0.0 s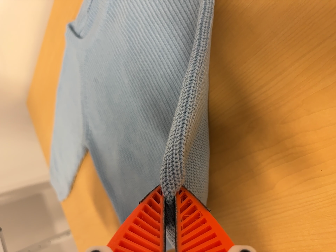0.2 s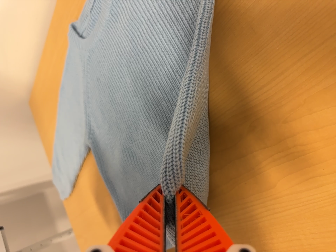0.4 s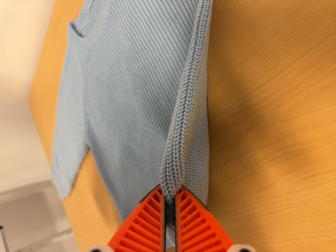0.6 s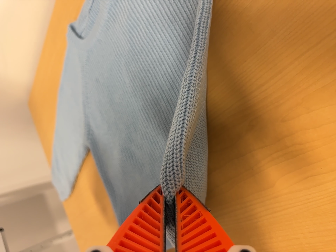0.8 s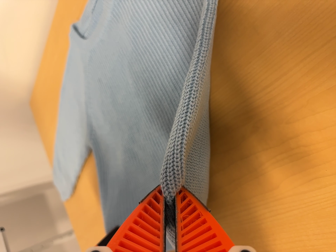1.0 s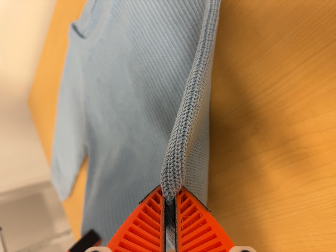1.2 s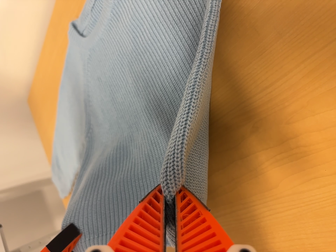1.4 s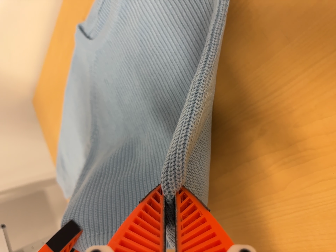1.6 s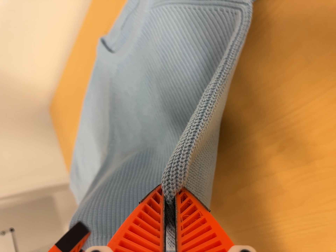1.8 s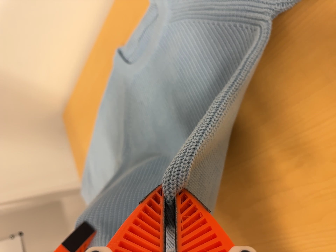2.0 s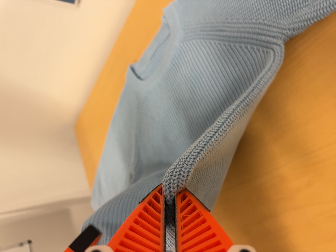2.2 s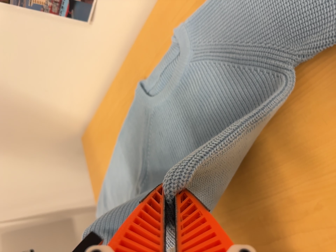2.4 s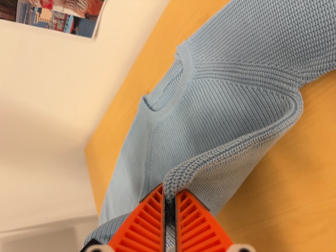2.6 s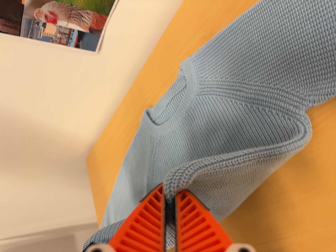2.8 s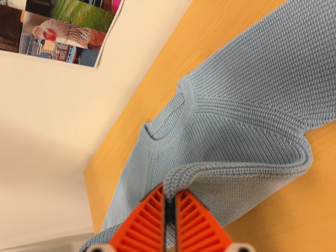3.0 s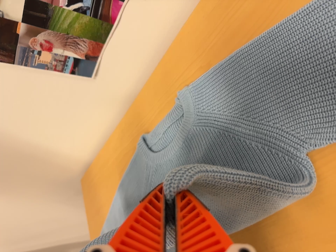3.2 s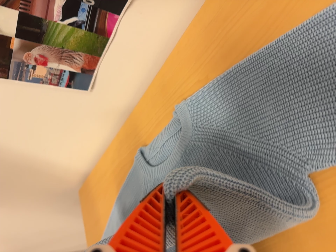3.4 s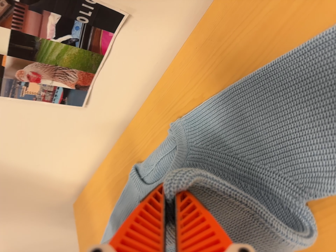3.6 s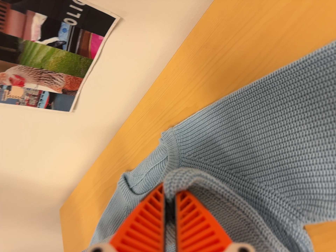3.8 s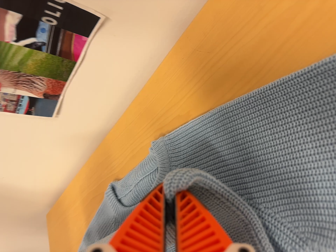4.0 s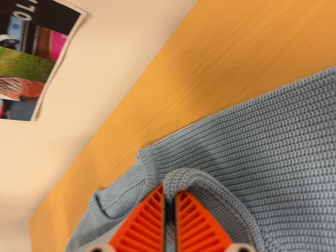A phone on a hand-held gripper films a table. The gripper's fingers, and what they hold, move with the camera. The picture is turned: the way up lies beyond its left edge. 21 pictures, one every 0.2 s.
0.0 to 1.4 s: The camera shifts only a little, or ends up much as it began.
1.4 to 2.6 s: The camera travels toward the top of its view and to its left, about 9 cm, so close, fixed things drift downward. Its aim tips toward the top of its view by about 10 degrees, and the scene shifts downward.
2.6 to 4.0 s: The camera travels toward the top of its view and forward, about 16 cm, so close, fixed things drift downward.
The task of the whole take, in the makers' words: fold up.
The film runs forward here.
